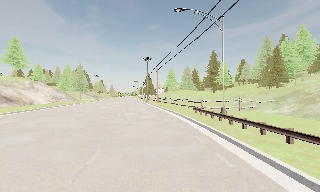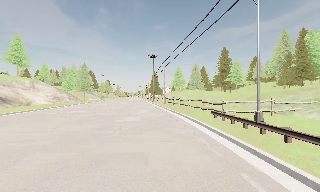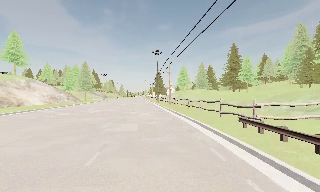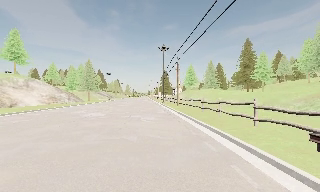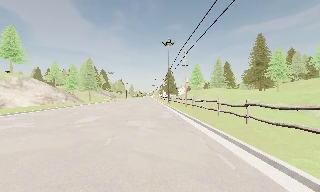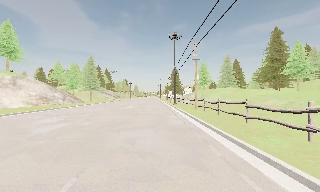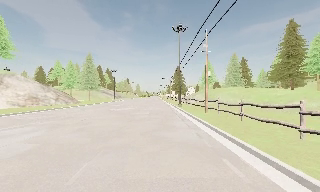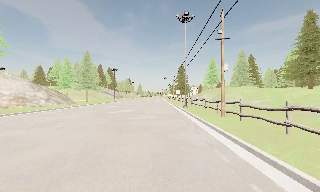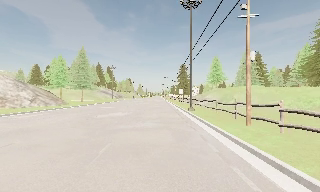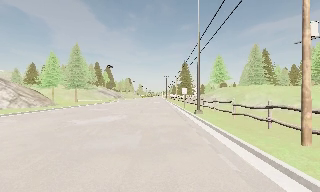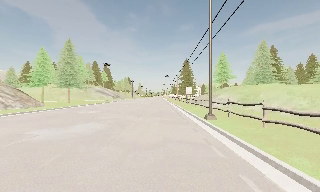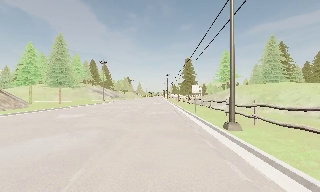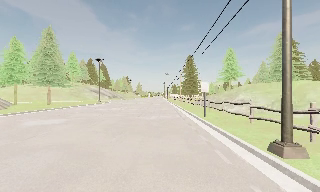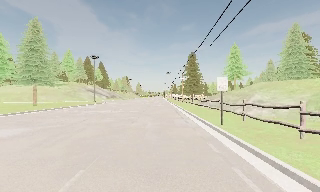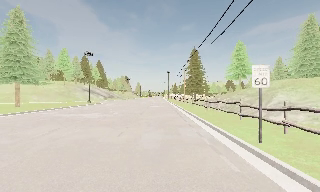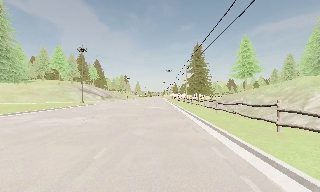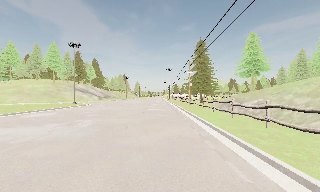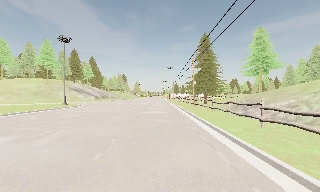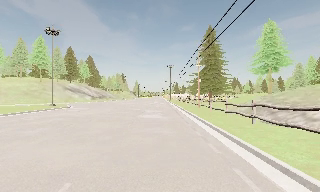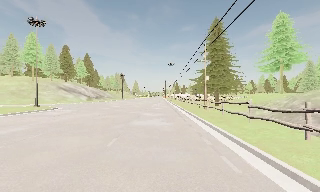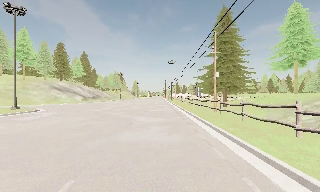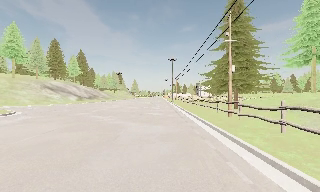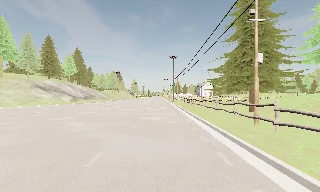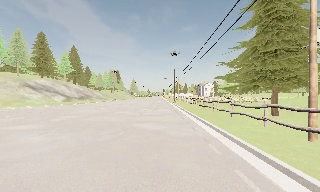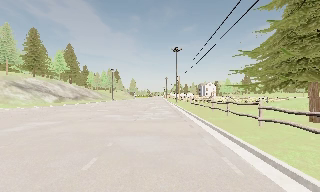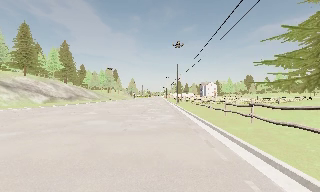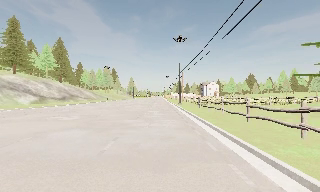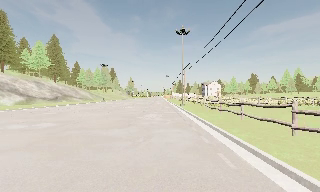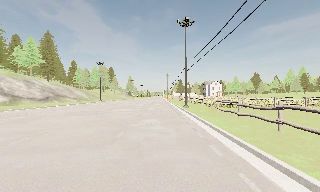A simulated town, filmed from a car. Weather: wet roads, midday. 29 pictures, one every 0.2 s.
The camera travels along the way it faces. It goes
forward.
0.0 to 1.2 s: The camera pans to its left, which is counterclockwise from overhead, by about 10 degrees. It travels forward, about 19 m, so what stands in front looms larger.
1.2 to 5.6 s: The camera travels forward, about 70 m, so what stands in front looms larger.
The film runs forward here.
